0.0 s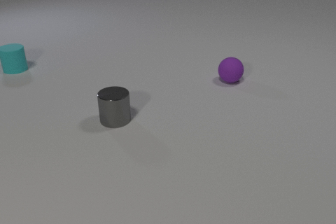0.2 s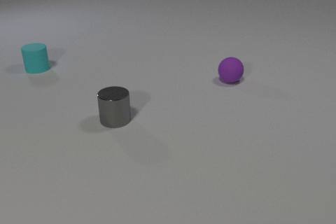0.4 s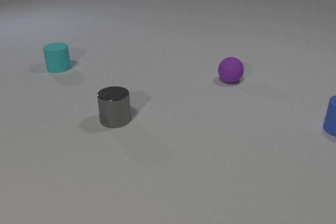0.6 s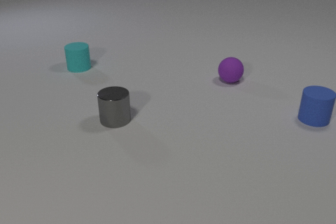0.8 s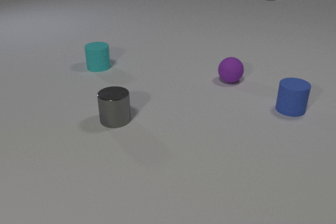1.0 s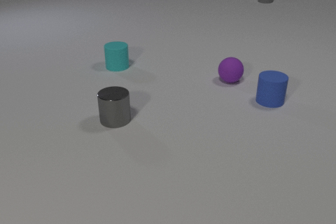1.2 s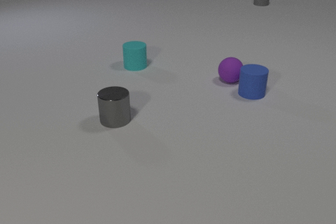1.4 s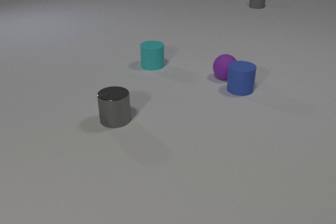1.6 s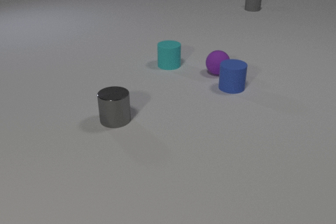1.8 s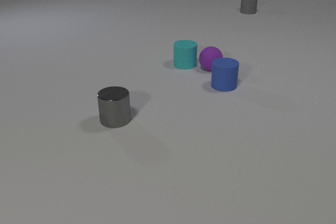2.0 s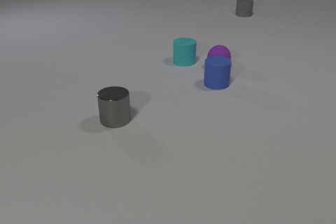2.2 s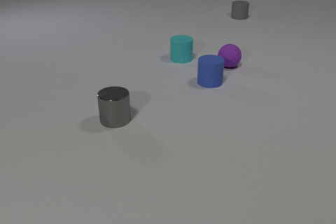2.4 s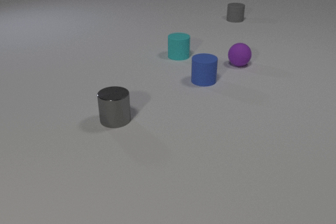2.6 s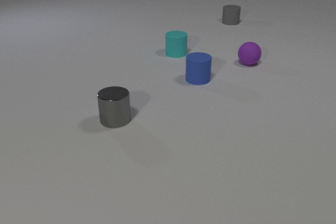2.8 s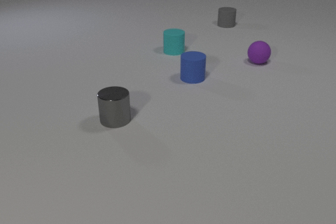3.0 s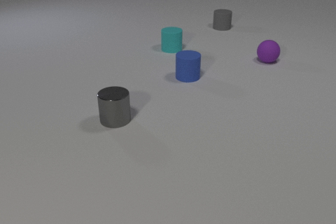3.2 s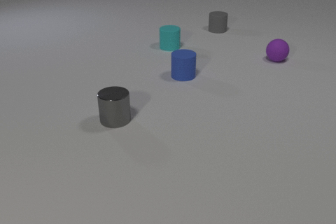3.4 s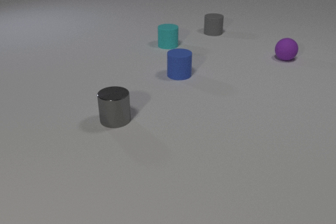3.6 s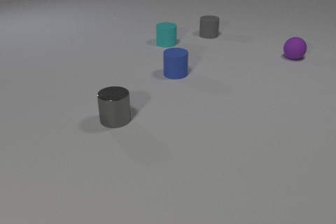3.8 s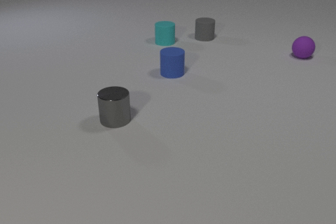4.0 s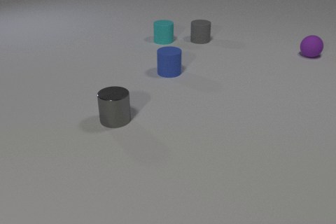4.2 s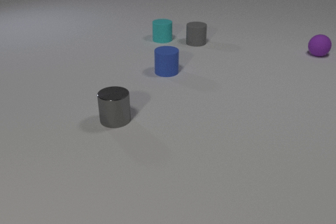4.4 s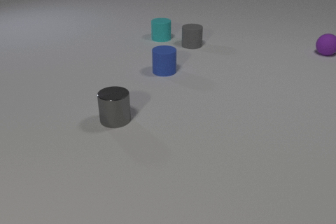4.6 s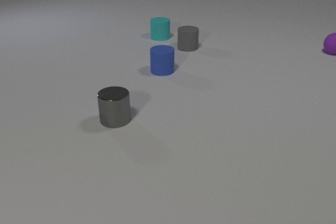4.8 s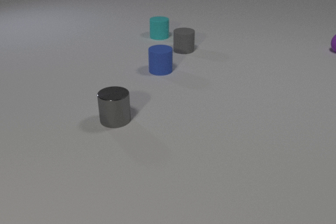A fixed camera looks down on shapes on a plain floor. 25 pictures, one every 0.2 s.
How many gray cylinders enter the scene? 1.
What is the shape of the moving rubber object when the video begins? cylinder.
How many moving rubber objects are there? 4.
0.0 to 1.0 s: The blue rubber cylinder comes in at the right edge, slides to the left and away from the camera. The gray rubber cylinder comes in at the top edge, slides toward the camera. The cyan rubber cylinder slides to the right.
1.0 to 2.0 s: The blue rubber cylinder slides to the left and away from the camera. The purple rubber sphere rolls away from the camera. The gray rubber cylinder slides toward the camera. The cyan rubber cylinder slides to the right. The blue rubber cylinder and the purple rubber sphere collide. The purple rubber sphere and the cyan rubber cylinder collide.
2.0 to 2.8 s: The blue rubber cylinder slides to the left and away from the camera. The purple rubber sphere rolls to the right and away from the camera. The gray rubber cylinder slides toward the camera and to the left. The cyan rubber cylinder slides away from the camera.
2.8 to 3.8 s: The blue rubber cylinder slides to the left and away from the camera. The purple rubber sphere rolls to the right and away from the camera. The gray rubber cylinder slides toward the camera and to the left. The cyan rubber cylinder slides away from the camera.
3.8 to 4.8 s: The blue rubber cylinder slides to the left and away from the camera. The purple rubber sphere rolls to the right and away from the camera. The gray rubber cylinder slides toward the camera and to the left. The cyan rubber cylinder slides away from the camera.
